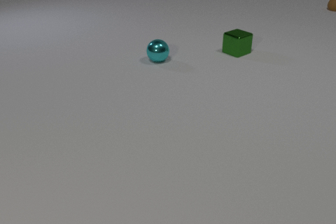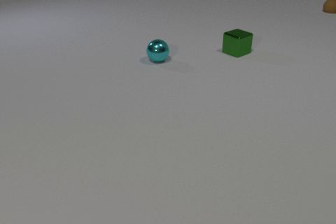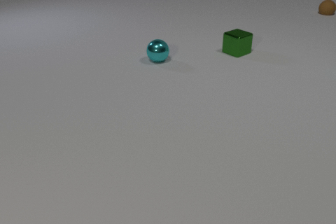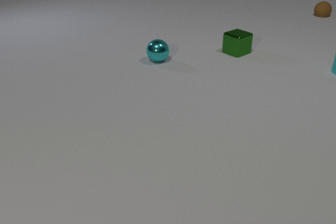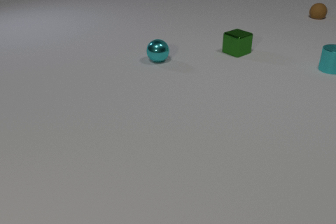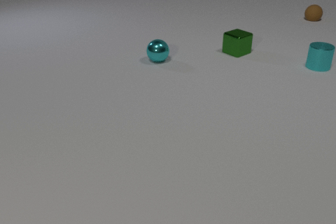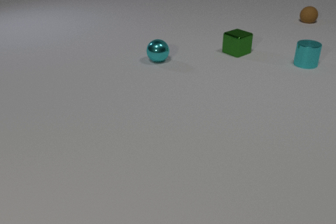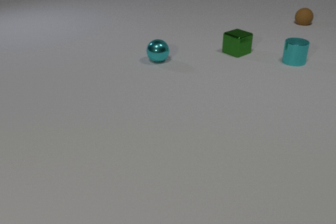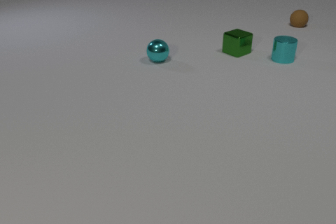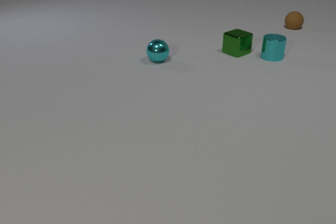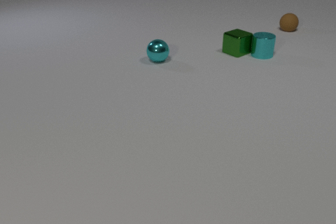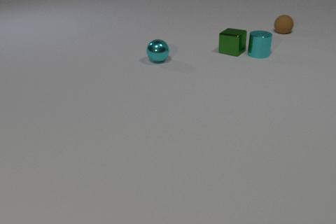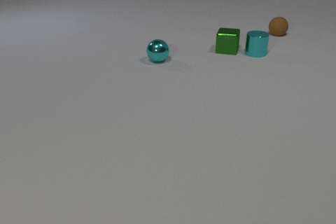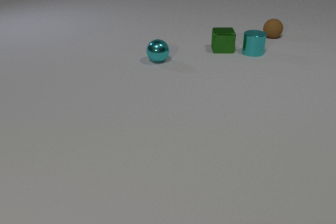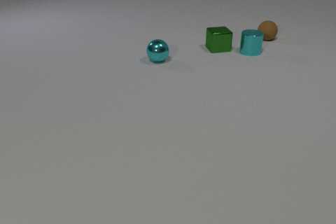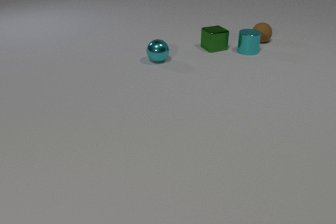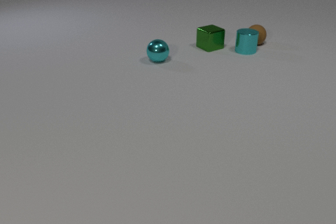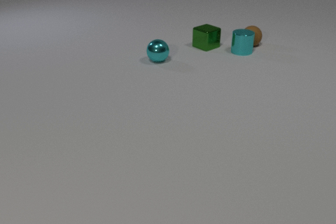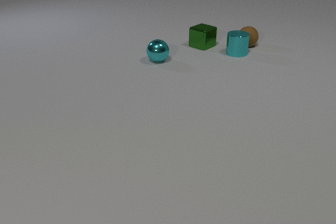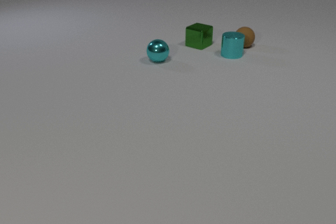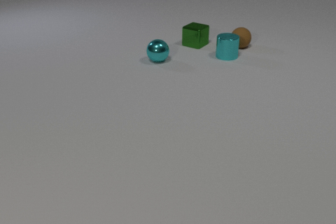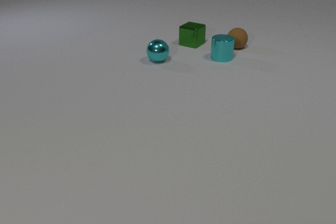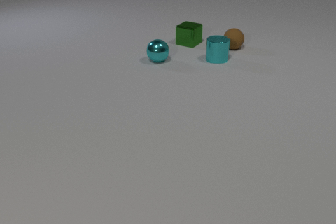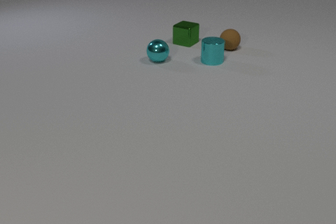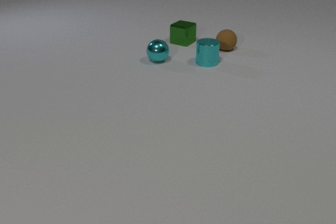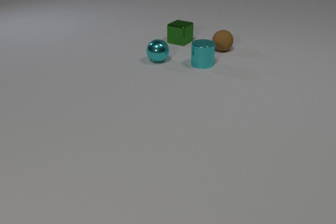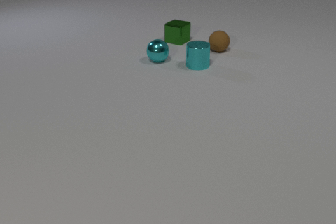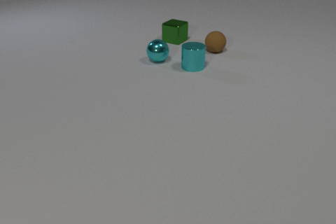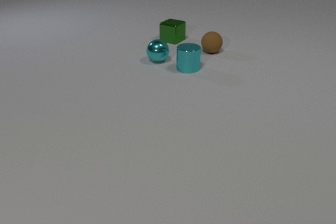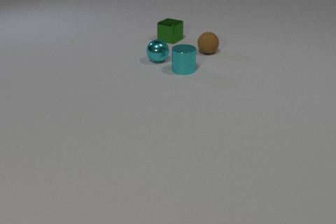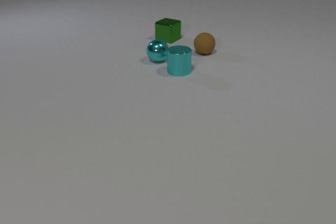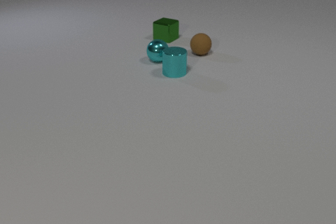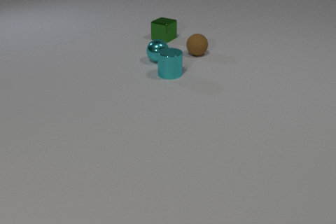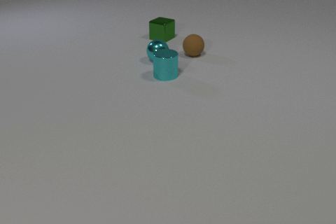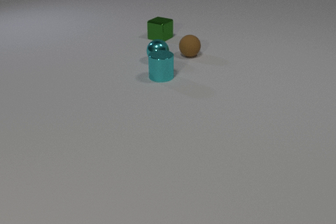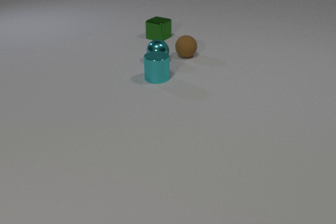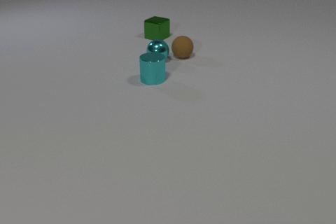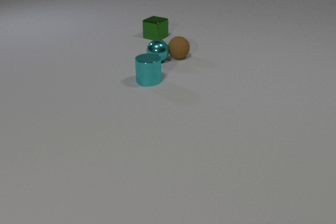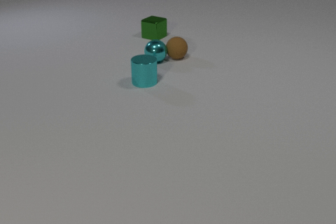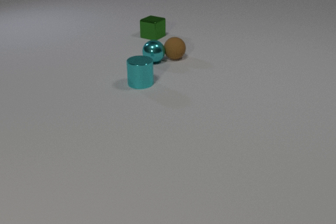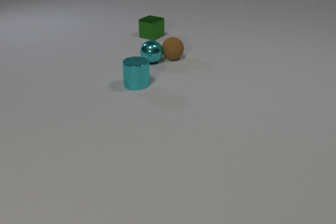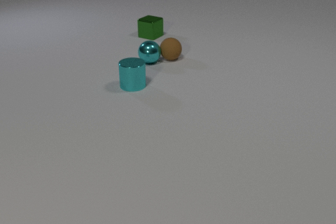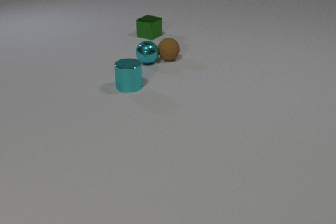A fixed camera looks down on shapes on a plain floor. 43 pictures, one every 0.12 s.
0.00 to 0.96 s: The cyan metal cylinder comes in at the right edge, slides to the left. The brown rubber sphere rolls toward the camera and to the left.
0.96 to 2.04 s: The cyan metal cylinder slides to the left. The green metal cube slides to the left and away from the camera, spins so that its near face slides to the right, counterclockwise seen from above. The brown rubber sphere rolls toward the camera and to the left. The cyan metal cylinder and the green metal cube collide. The cyan metal cylinder and the brown rubber sphere collide.
2.04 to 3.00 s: The cyan metal cylinder slides toward the camera and to the left. The green metal cube slides to the left and away from the camera. The brown rubber sphere rolls to the left and toward the camera.
3.00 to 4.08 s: The cyan metal cylinder slides to the left and toward the camera. The green metal cube slides to the left and away from the camera. The brown rubber sphere rolls to the left and toward the camera.
4.08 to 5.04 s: The cyan metal cylinder slides to the left and toward the camera. The green metal cube slides to the left and away from the camera. The brown rubber sphere rolls to the left and toward the camera. The cyan metal sphere rolls to the left. The brown rubber sphere and the cyan metal sphere collide.
What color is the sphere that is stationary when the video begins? cyan.
How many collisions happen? 3.
Are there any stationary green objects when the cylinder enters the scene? yes.
